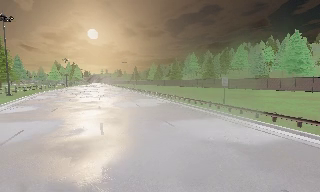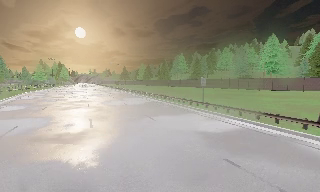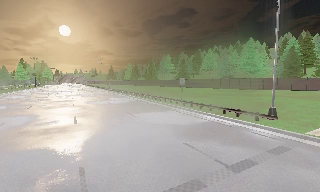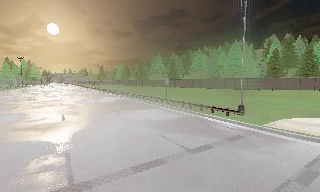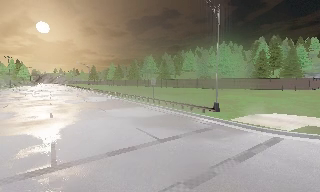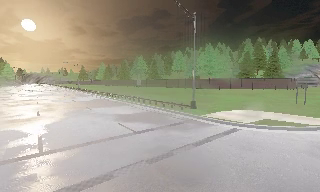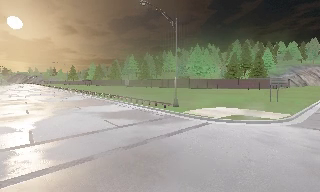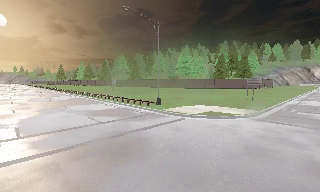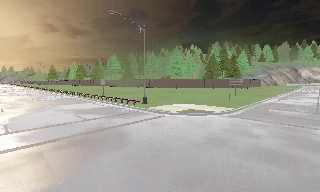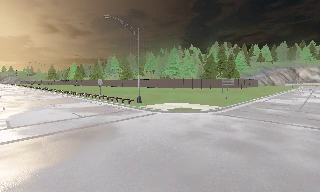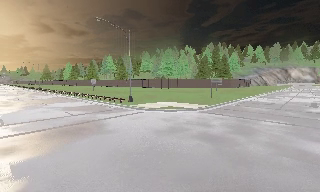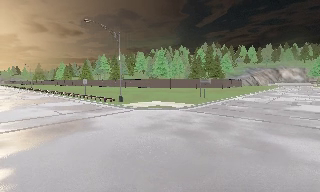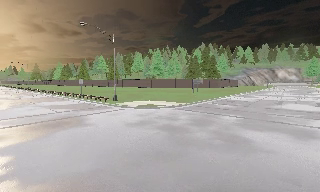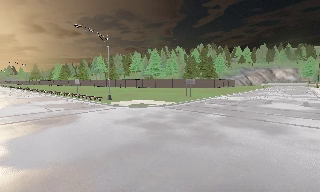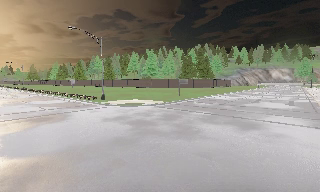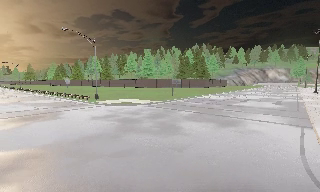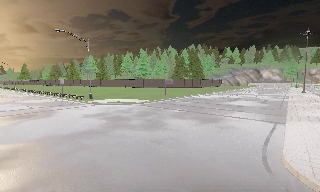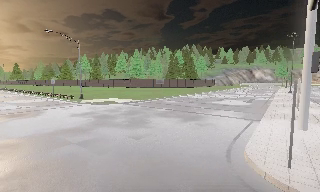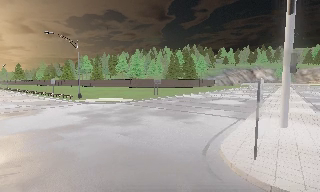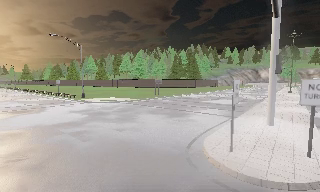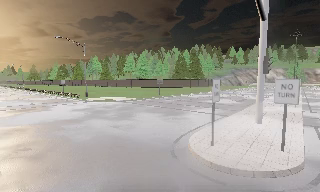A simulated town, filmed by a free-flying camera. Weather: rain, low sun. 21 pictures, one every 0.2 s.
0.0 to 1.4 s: The camera pans to its right, which is clockwise from overhead, by about 20 degrees. It travels backward and to its right, about 9 m, so what stands in front gets smaller.
1.4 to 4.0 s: The camera travels to its right and backward, about 12 m, so close, fixed things drift to the left.
The film runs backward here.
